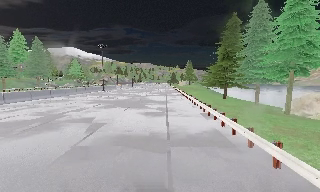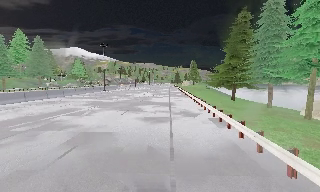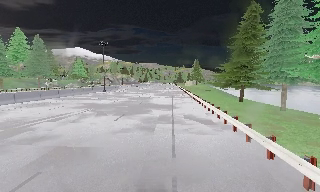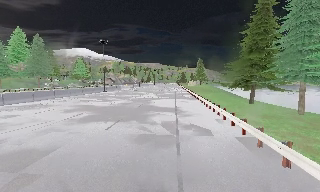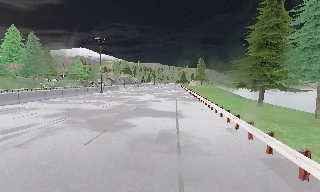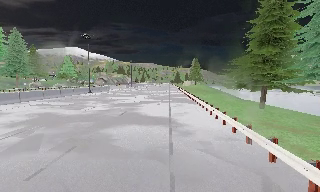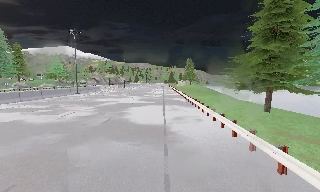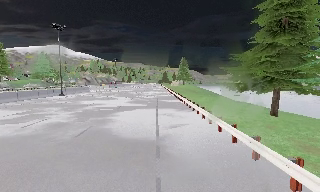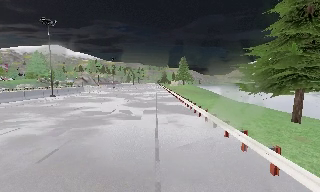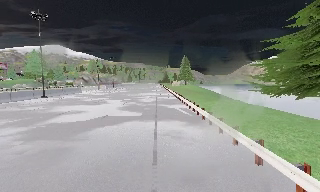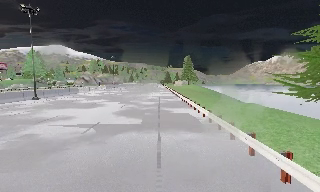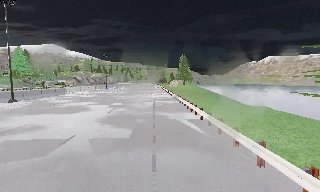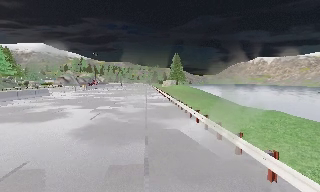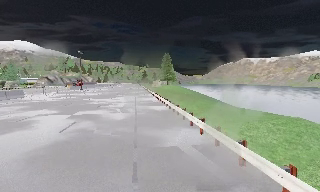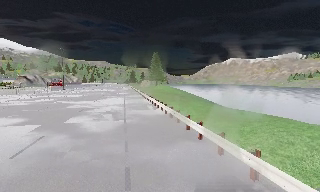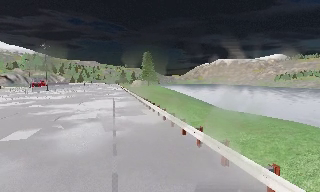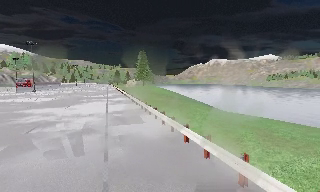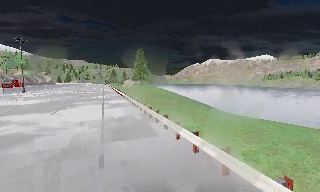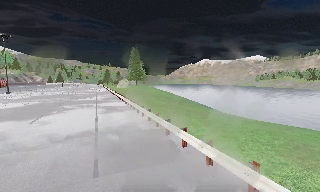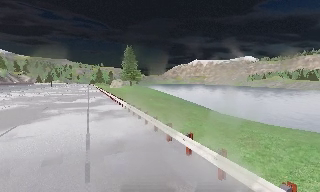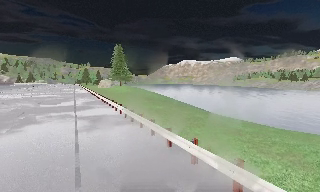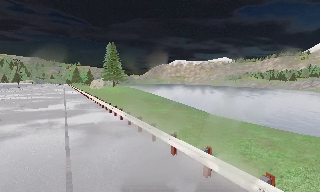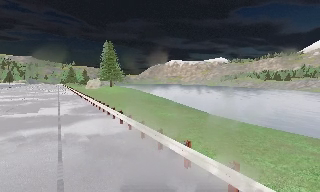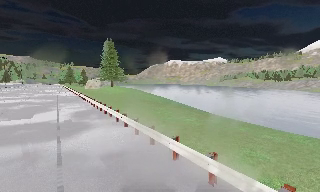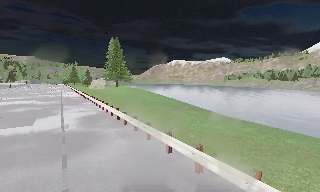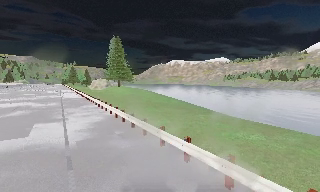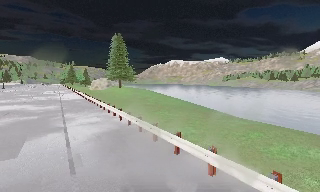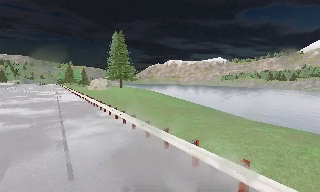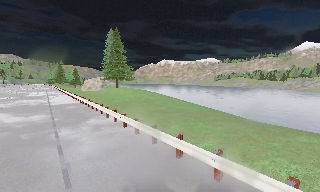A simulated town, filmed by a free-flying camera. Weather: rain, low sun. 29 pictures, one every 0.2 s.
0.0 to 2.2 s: The camera travels forward, about 20 m, so what stands in front looms larger.
2.2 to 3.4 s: The camera pans to its right, which is clockwise from overhead, by about 15 degrees. It travels forward, about 14 m, so what stands in front looms larger.
3.4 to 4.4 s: The camera pans to its right, which is clockwise from overhead, by about 15 degrees. It travels forward and to its left, about 11 m, so what stands in front looms larger.
4.4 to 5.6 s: The camera travels forward and to its left, about 14 m, so what stands in front looms larger.
The film runs forward here.
